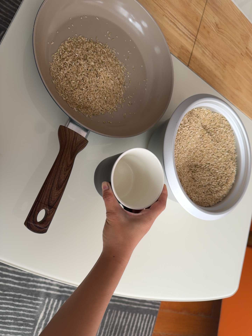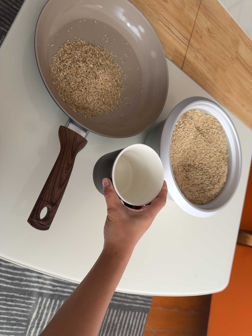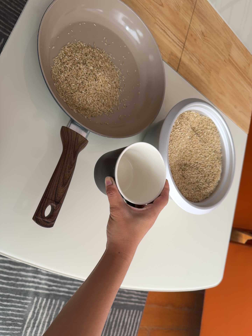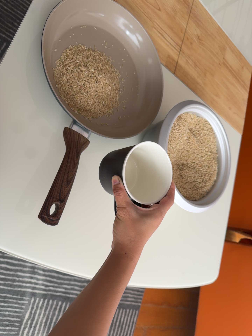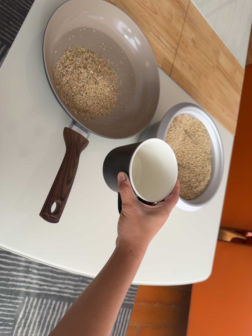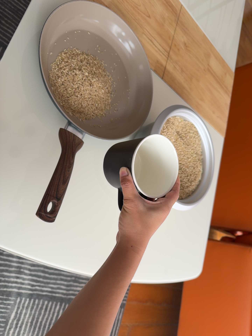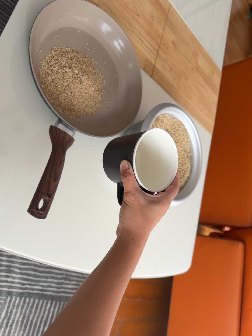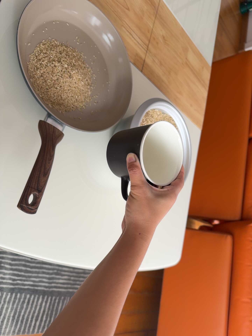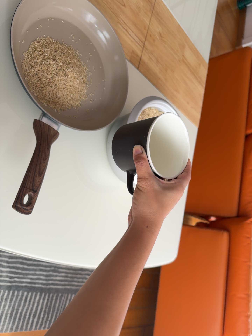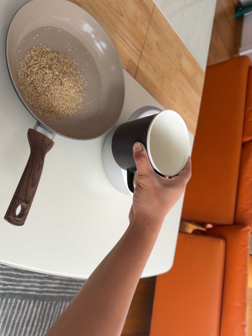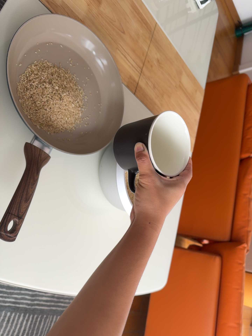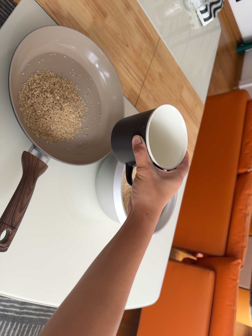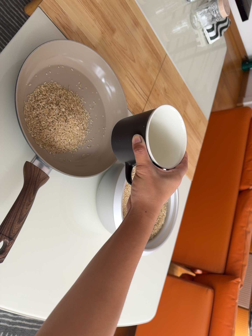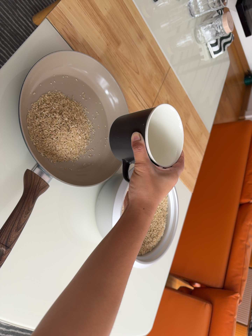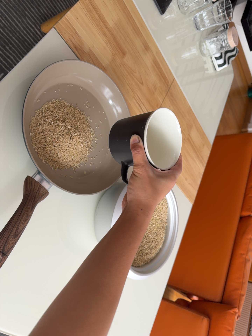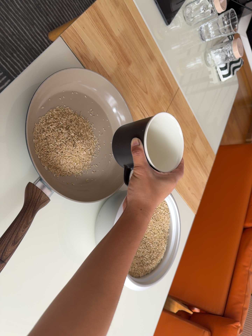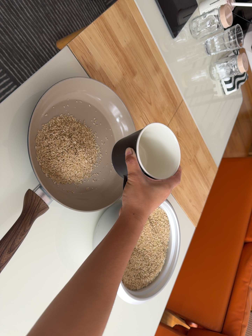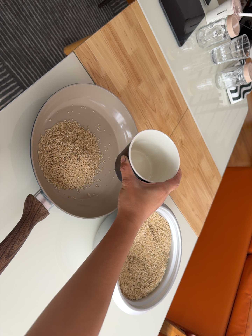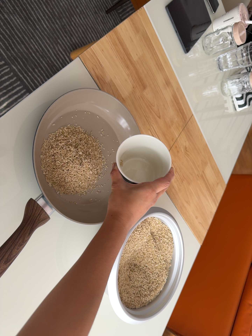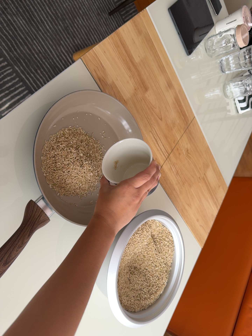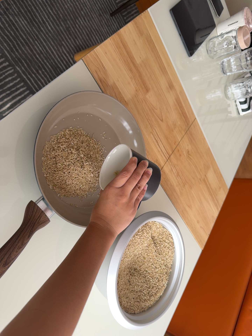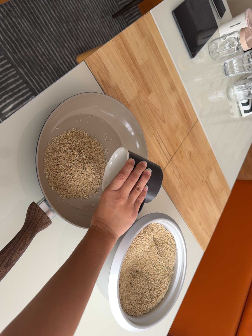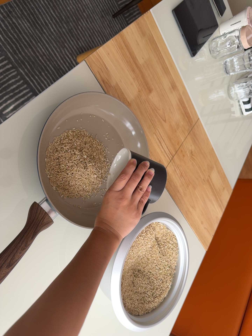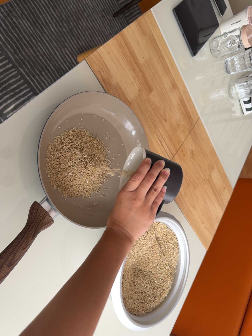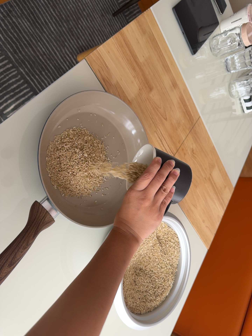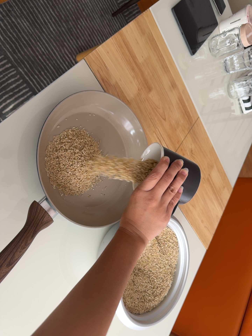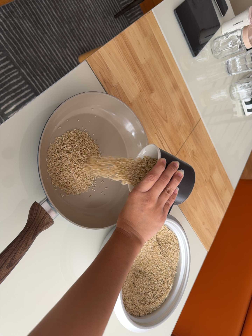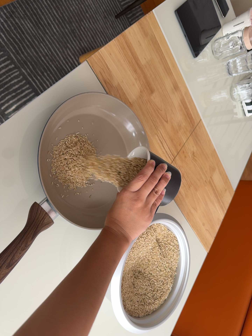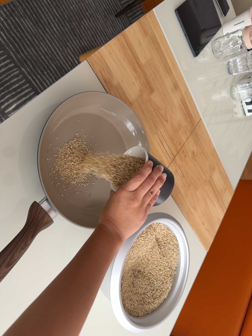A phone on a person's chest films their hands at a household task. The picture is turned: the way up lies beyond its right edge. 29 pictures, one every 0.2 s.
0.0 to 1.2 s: The camera pans to its right by about 10 degrees. It travels backward and to its left, about 10 cm, so what stands in front gets smaller.
1.2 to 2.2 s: The camera shifts only a little, or ends up much as it began.
2.2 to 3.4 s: The camera's aim tips toward the top of its view by about 10 degrees, and the scene shifts downward. It rolls about its line of sight by about 10 degrees, and the scene rotates clockwise.
3.4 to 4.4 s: The camera shifts only a little, or ends up much as it began.
4.4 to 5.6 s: The camera keeps its place and its aim.
The film runs backward here.
